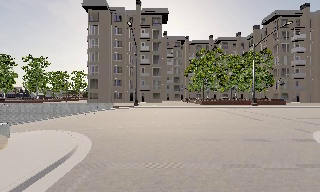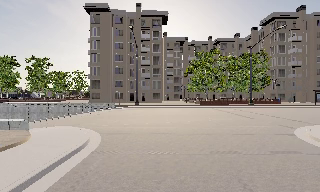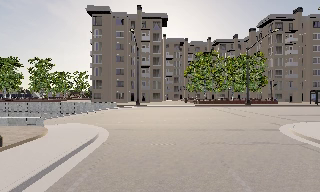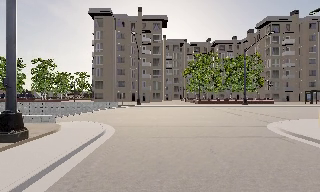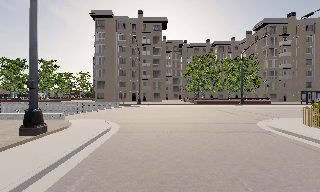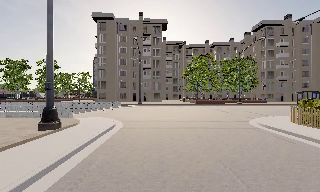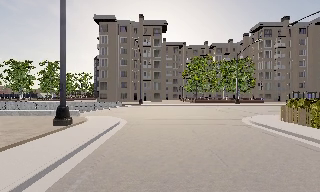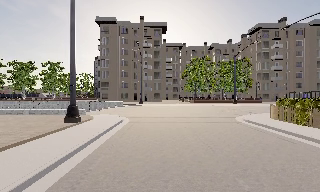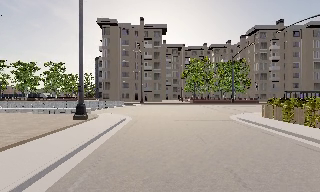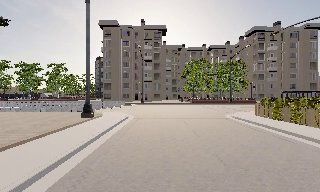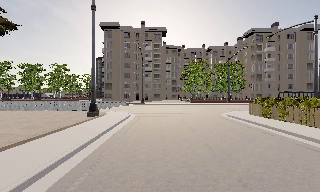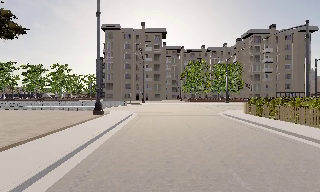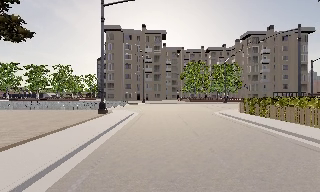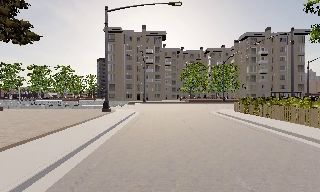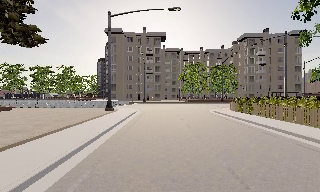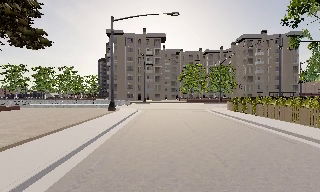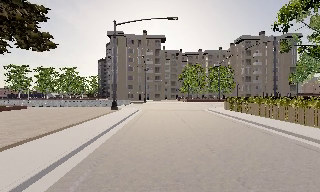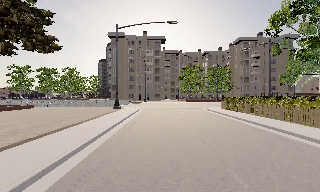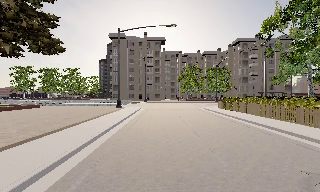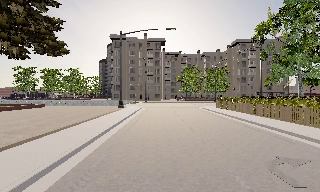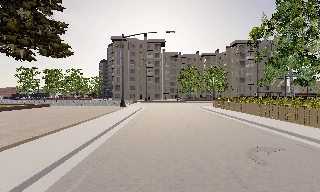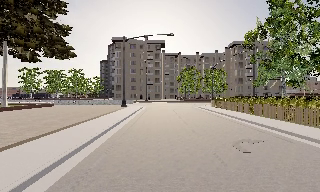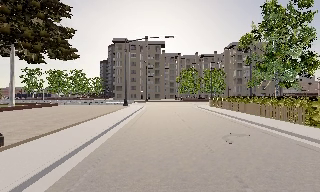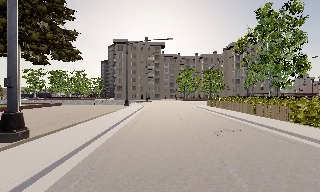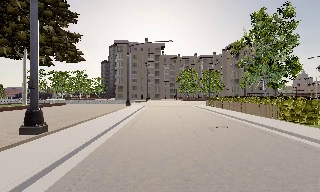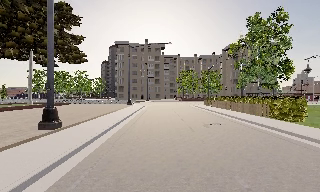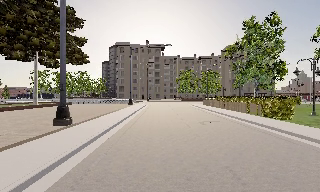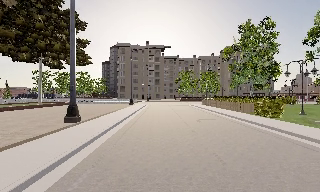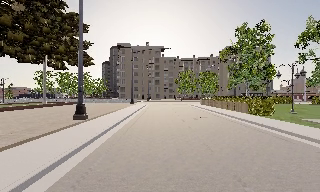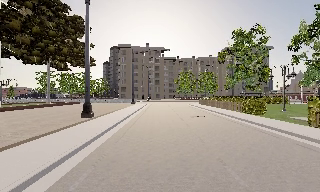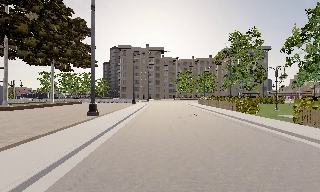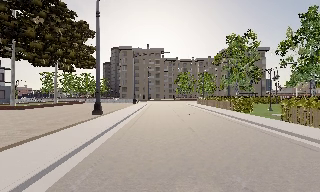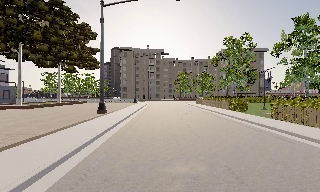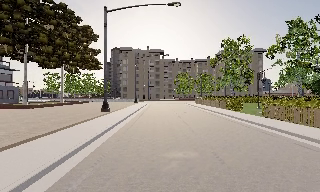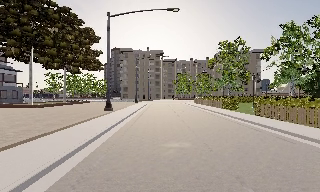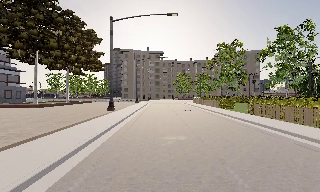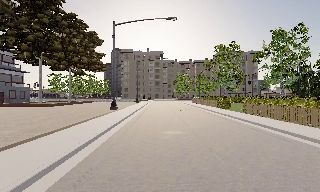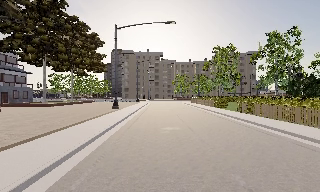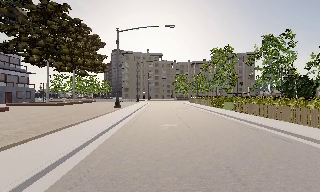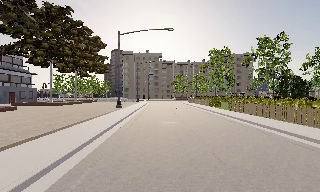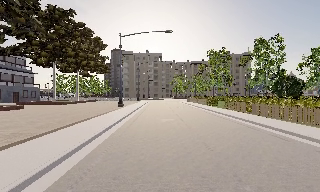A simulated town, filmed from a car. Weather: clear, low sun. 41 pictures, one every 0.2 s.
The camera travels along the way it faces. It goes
backward.
0.0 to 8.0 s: The camera travels backward, about 40 m, so what stands in front gets smaller.
The film runs backward here.
